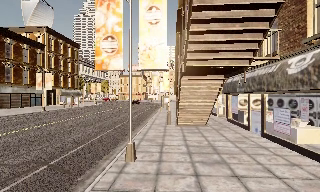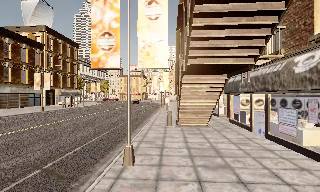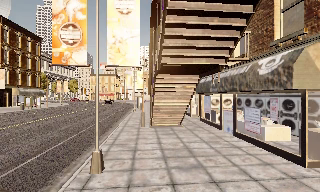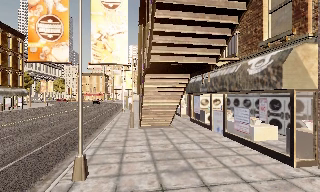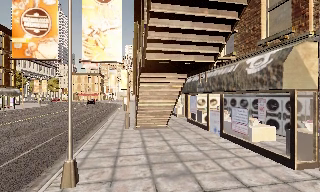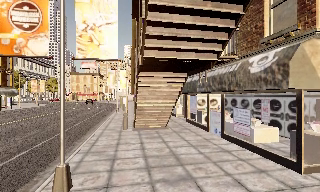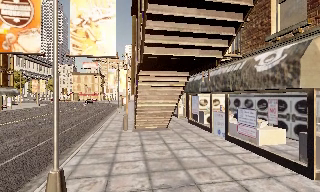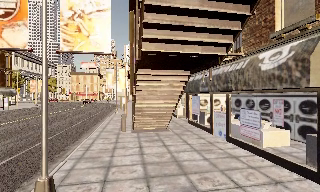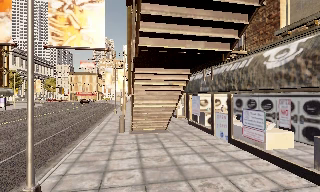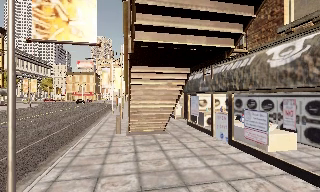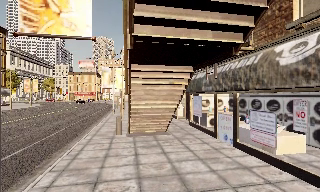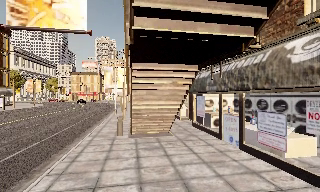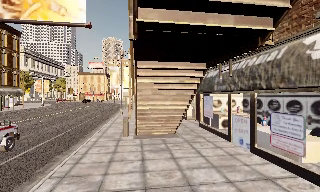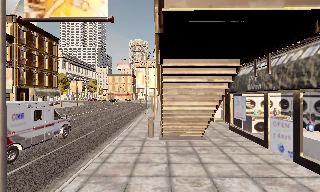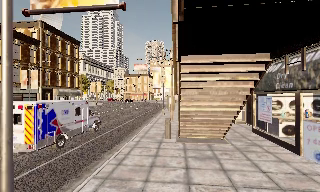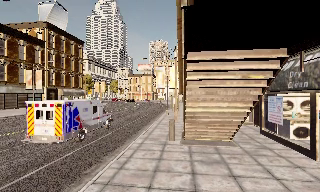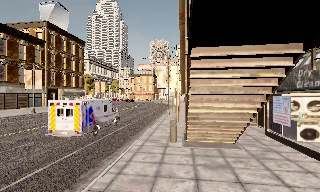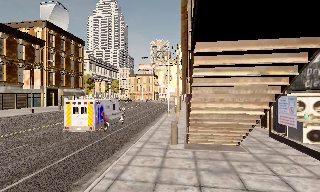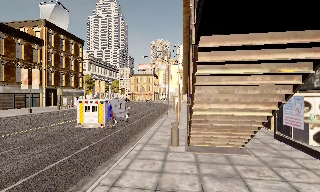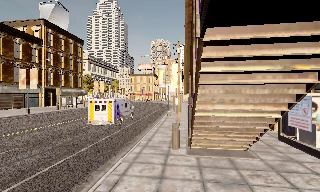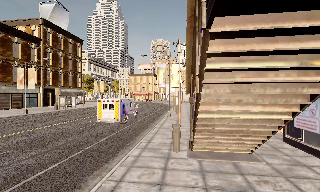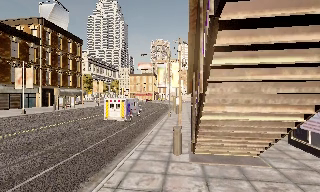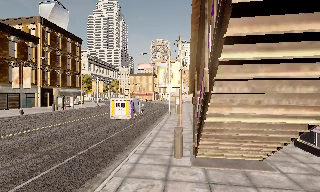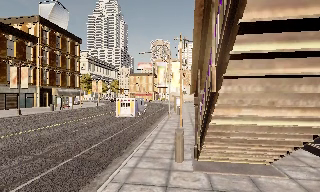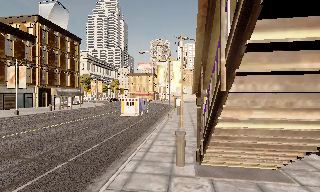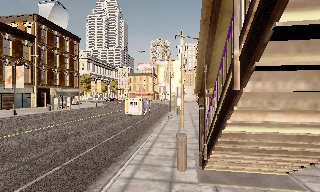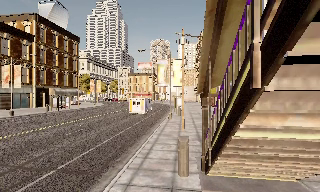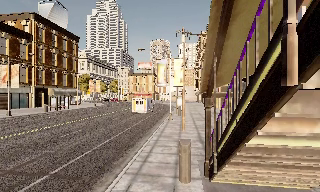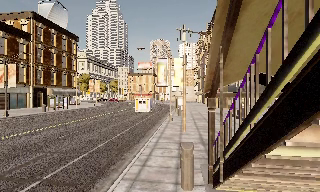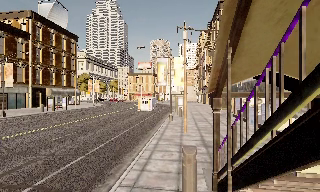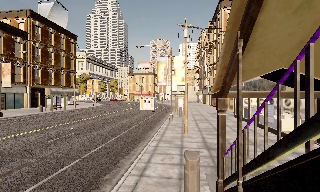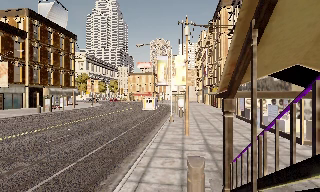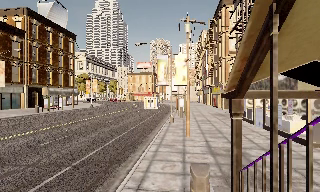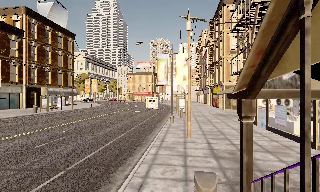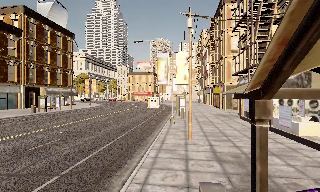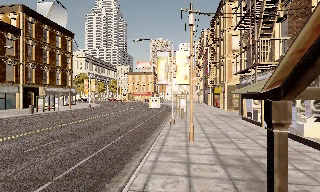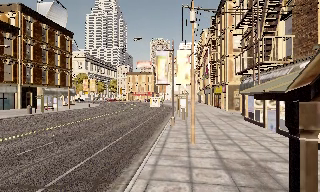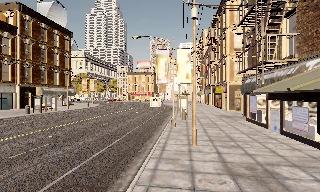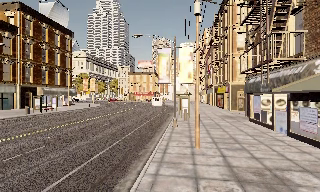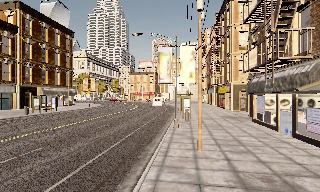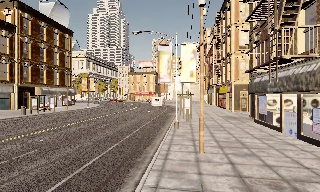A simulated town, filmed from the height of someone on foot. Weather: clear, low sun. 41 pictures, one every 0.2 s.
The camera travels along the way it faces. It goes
forward.
0.0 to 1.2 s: The camera swings to its right by about 15 degrees, and the scene slides to the left. It travels forward, about 2 m, so what stands in front looms larger.
1.2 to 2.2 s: The camera travels forward, about 1.5 m, so what stands in front looms larger.
2.2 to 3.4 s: The camera pans to its left, which is counterclockwise from overhead, by about 20 degrees. It travels forward, about 2 m, so what stands in front looms larger.
3.4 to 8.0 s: The camera travels forward, about 8 m, so what stands in front looms larger.
The film runs forward here.
